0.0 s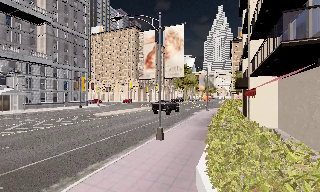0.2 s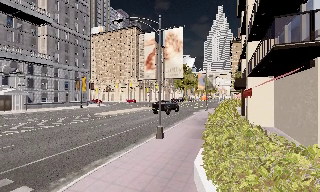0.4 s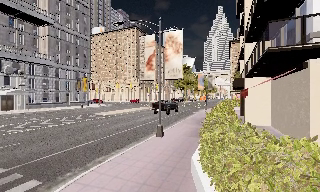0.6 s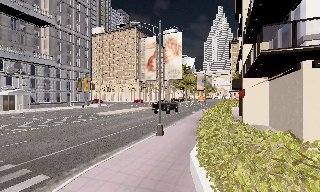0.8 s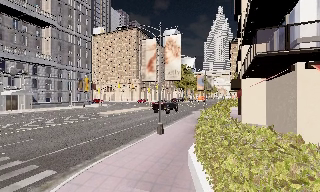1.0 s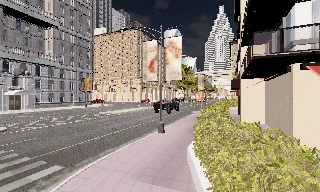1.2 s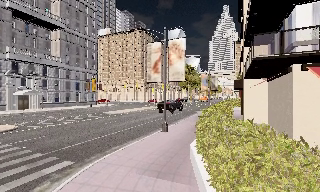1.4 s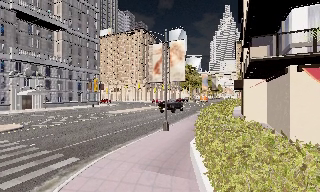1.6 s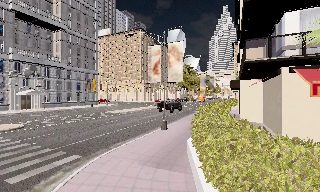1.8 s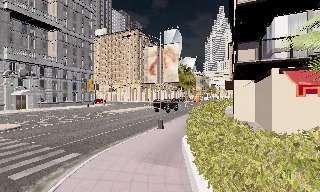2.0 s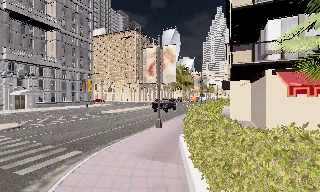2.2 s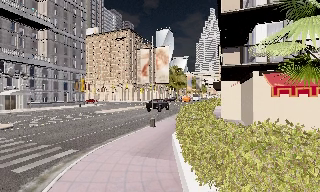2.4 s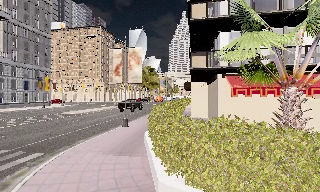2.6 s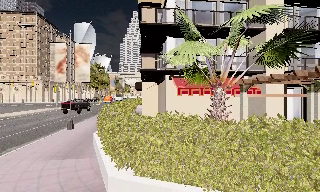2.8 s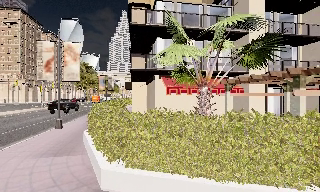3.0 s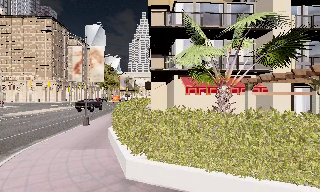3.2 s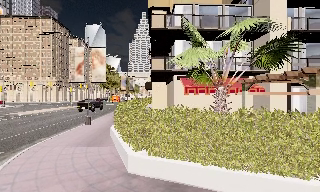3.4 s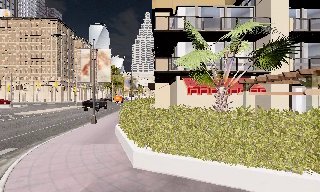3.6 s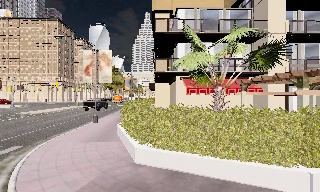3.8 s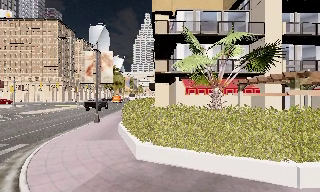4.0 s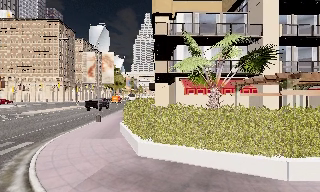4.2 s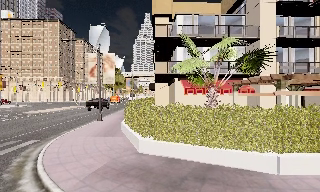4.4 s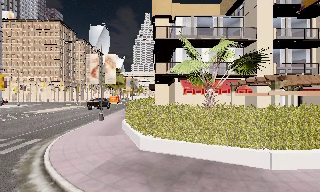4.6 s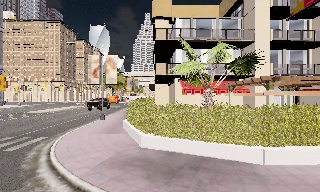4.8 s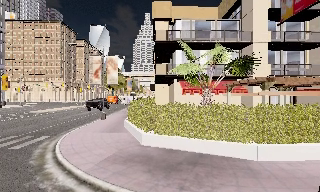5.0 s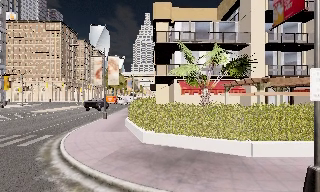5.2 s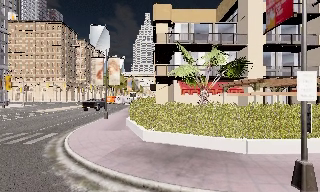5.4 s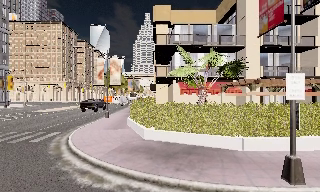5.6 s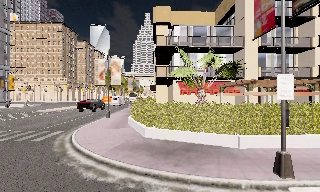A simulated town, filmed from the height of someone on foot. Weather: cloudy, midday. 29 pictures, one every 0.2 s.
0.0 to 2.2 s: The camera travels backward, about 4 m, so what stands in front gets smaller.
2.2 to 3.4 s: The scene slides to the left, as the camera pans about 25 degrees to its right. It travels backward, about 2 m, so what stands in front gets smaller.
3.4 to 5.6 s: The camera travels backward, about 4 m, so what stands in front gets smaller.
The film runs backward here.
